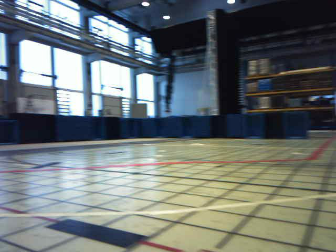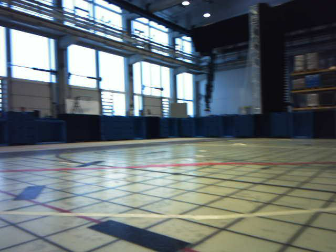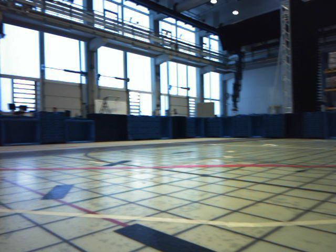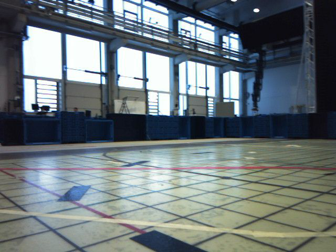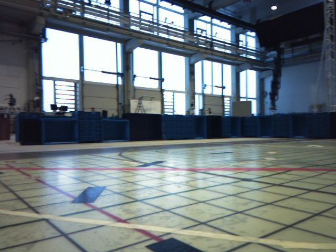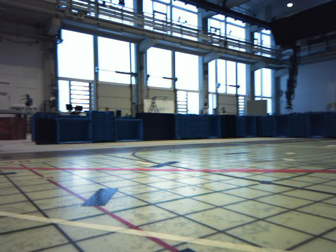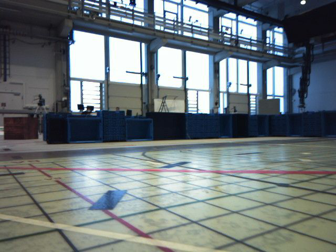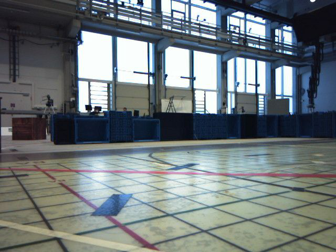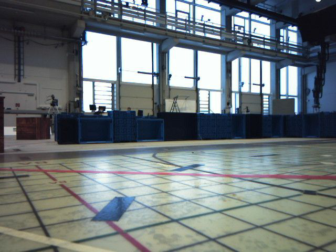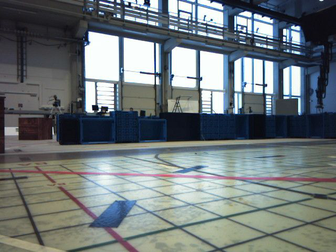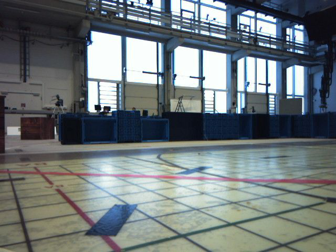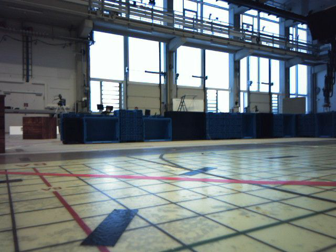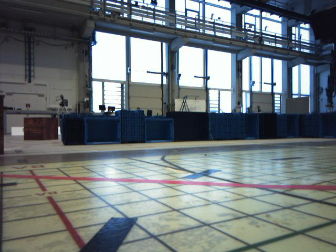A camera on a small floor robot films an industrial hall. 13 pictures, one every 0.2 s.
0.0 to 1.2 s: The camera swings to its left by about 30 degrees, and the scene slides to the right. It travels forward, about 0.2 m, so what stands in front looms larger.
1.2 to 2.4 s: The camera travels forward, about 0.2 m, so what stands in front looms larger.
The film runs forward here.
